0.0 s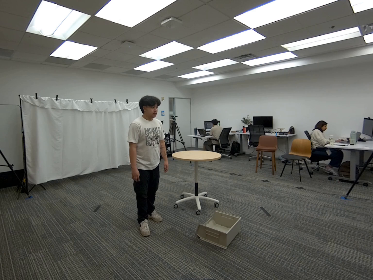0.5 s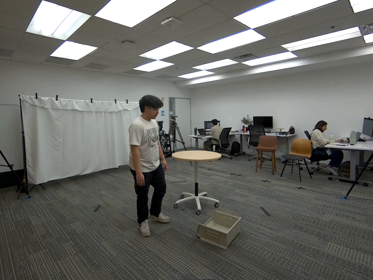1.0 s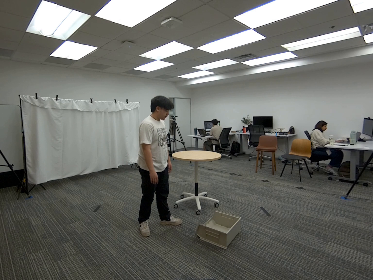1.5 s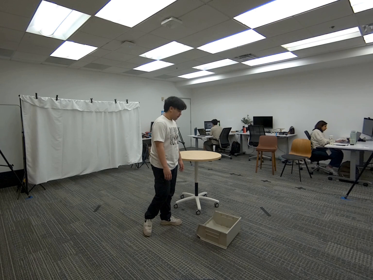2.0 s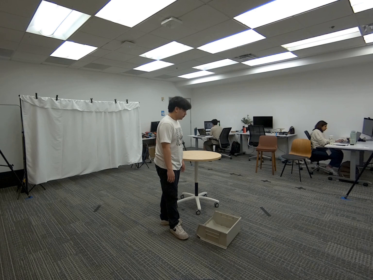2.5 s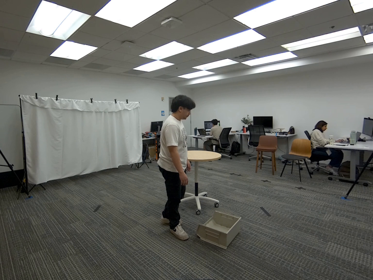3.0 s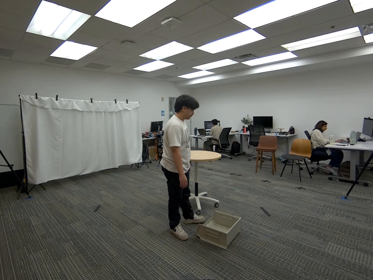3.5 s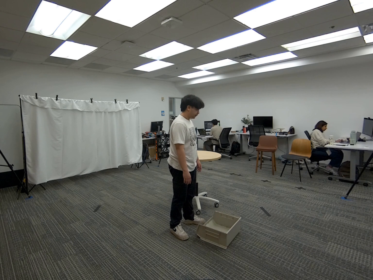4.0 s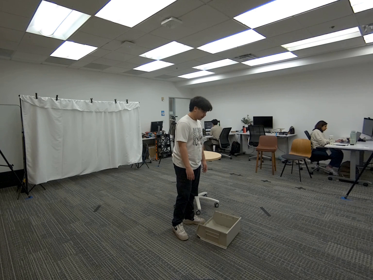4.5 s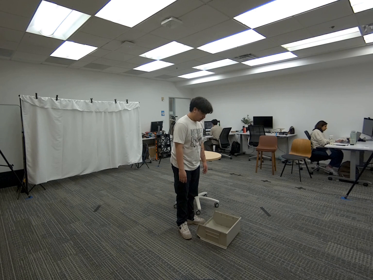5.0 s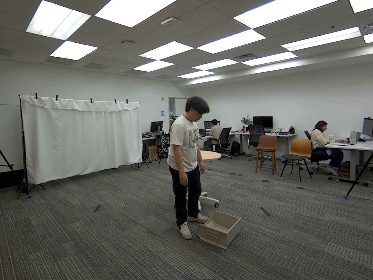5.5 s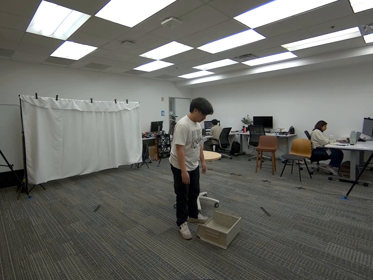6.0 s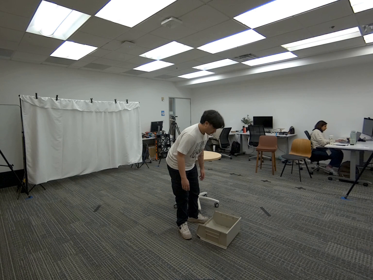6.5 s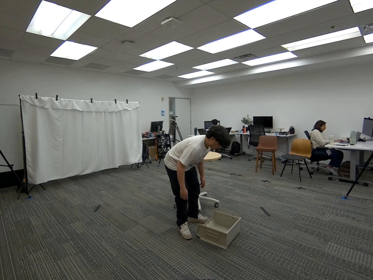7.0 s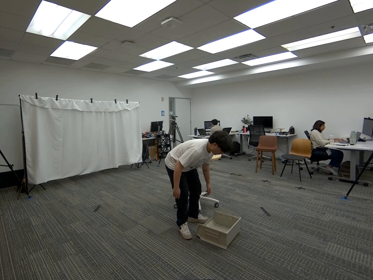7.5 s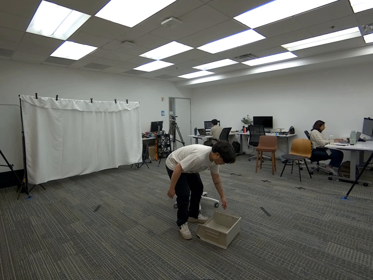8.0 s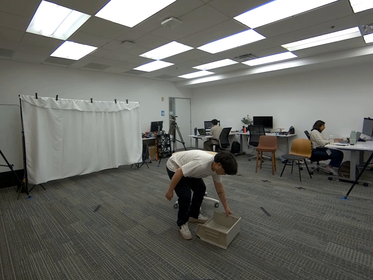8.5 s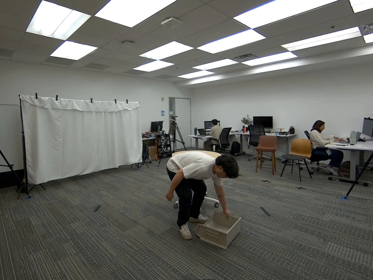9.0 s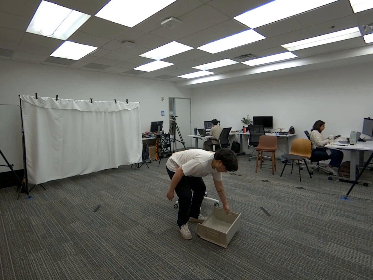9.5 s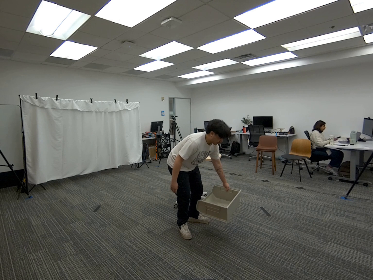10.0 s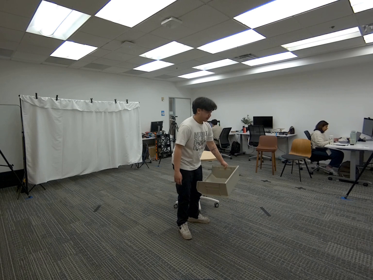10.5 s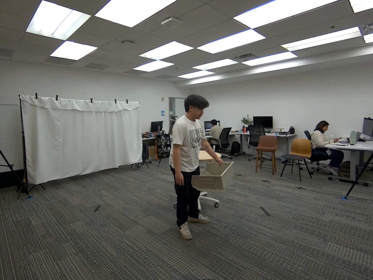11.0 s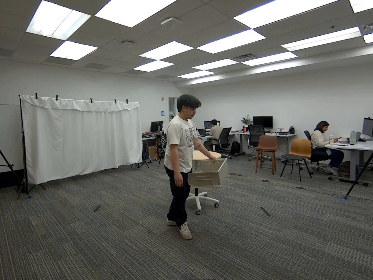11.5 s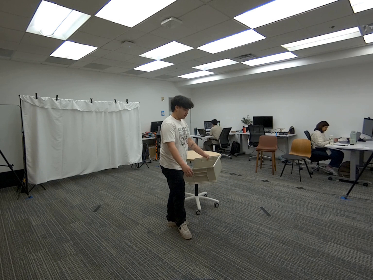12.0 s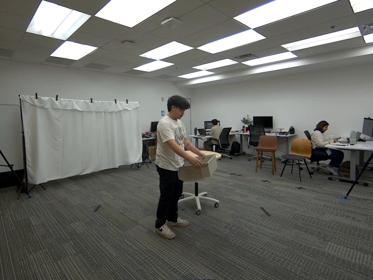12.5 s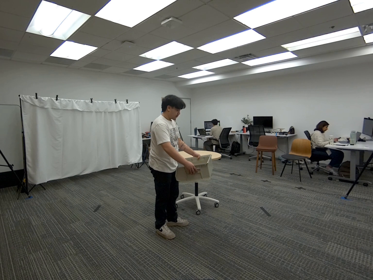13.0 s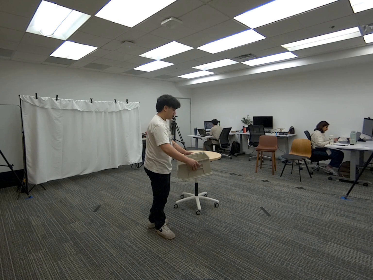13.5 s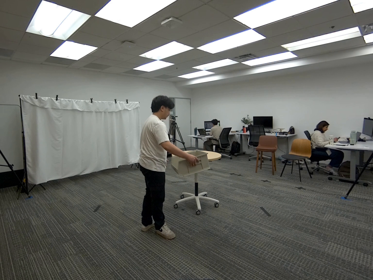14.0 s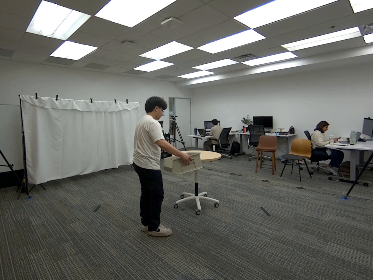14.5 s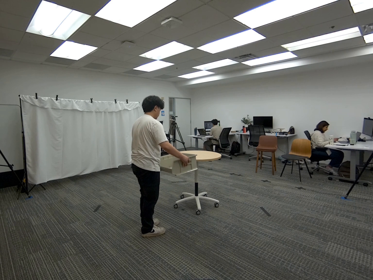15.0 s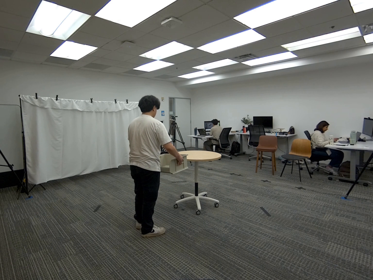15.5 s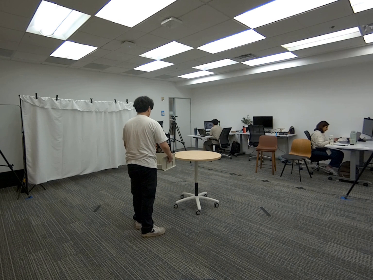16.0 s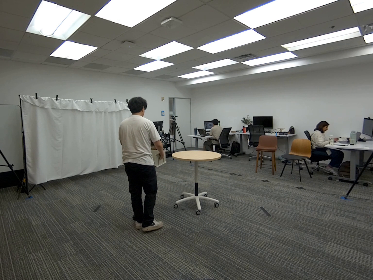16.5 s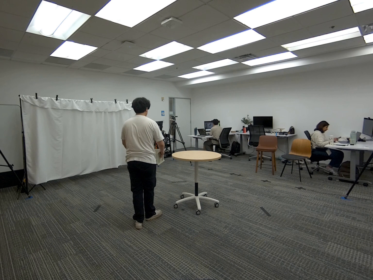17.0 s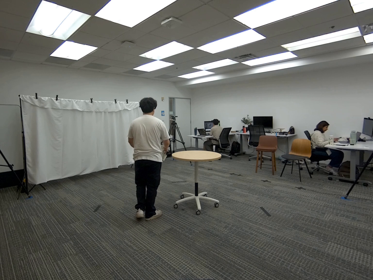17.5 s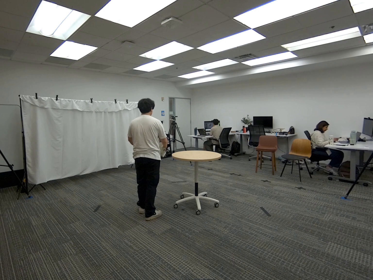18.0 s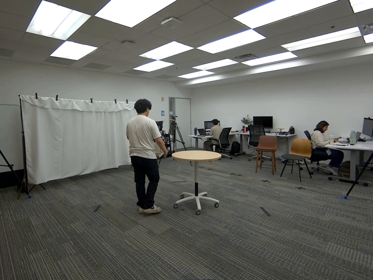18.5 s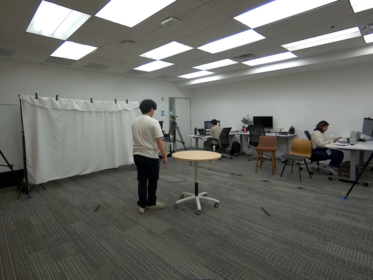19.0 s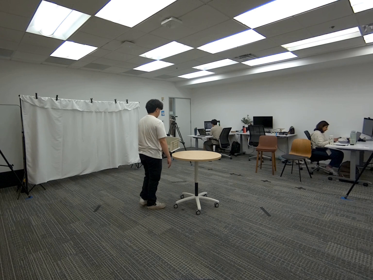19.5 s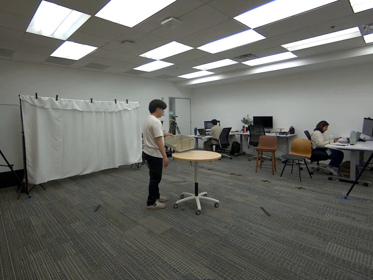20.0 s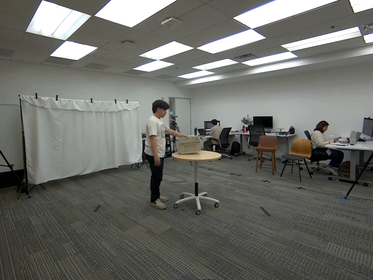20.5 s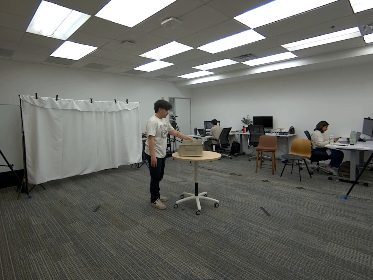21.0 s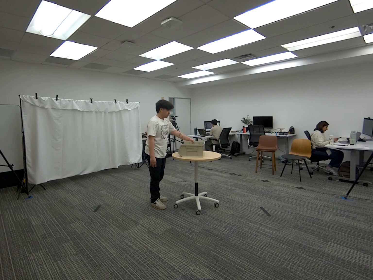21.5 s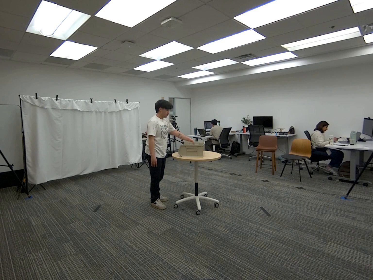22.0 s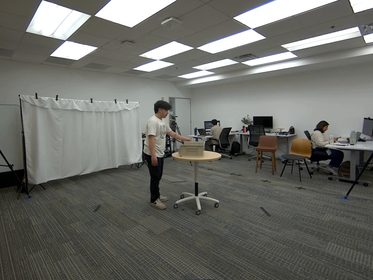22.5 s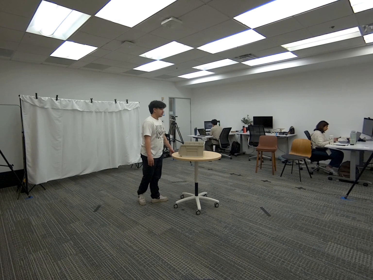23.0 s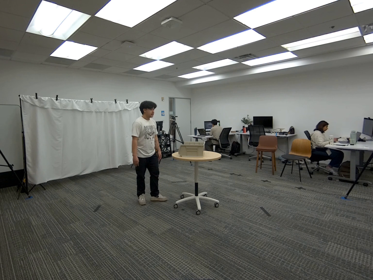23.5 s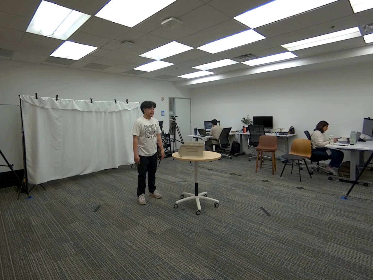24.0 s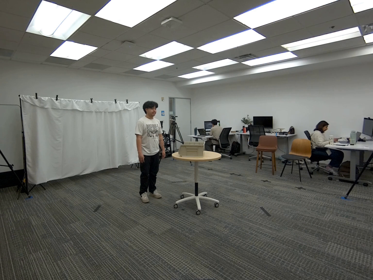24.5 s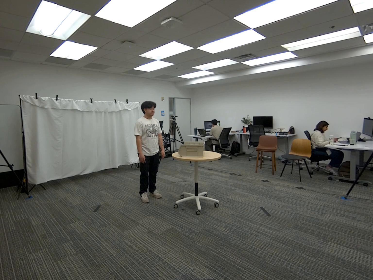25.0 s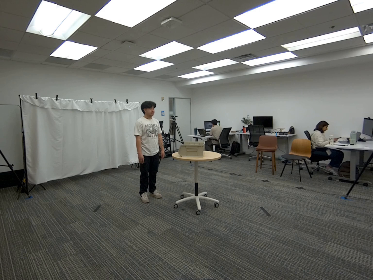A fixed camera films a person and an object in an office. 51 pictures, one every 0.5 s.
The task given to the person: Walk over to the beige bin on the ground and pick up the bin using your left hand and handover the bin to your right hand. Wallk within the bounding area and handover the bin back to the left hand and place the bin on the round table.
